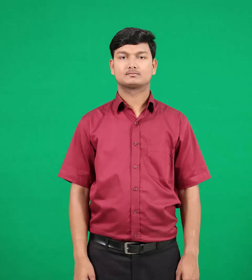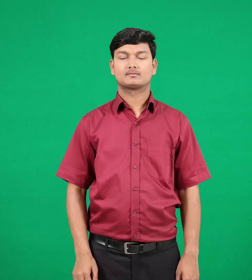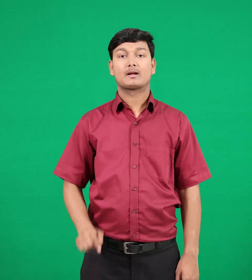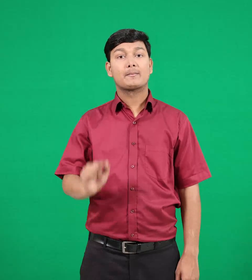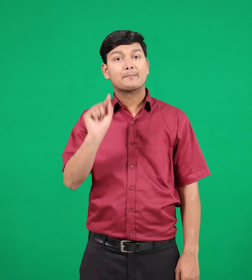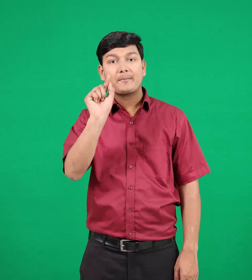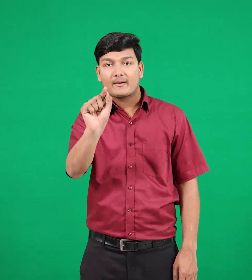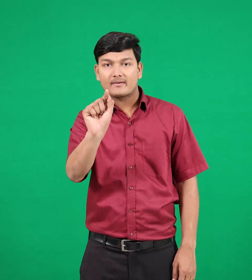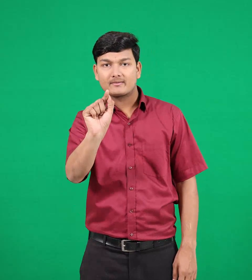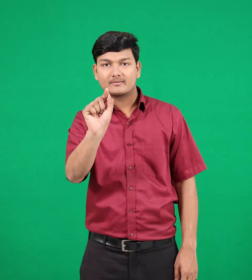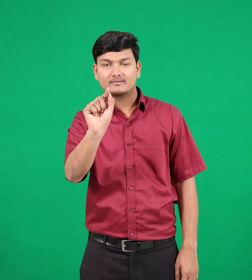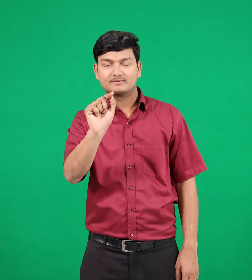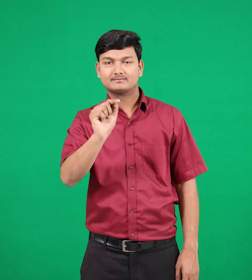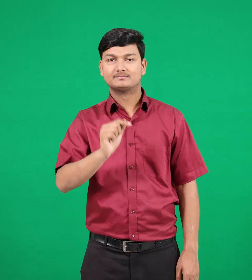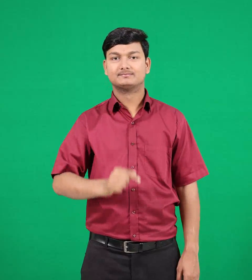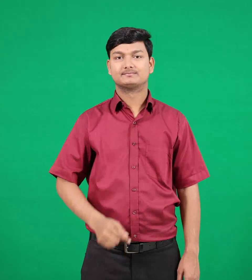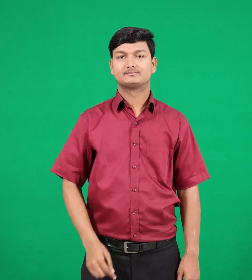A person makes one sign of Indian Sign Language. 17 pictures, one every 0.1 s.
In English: point
